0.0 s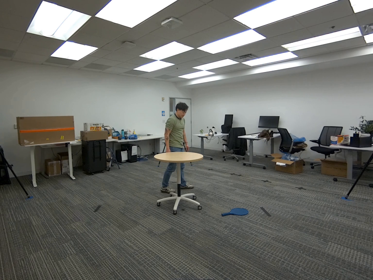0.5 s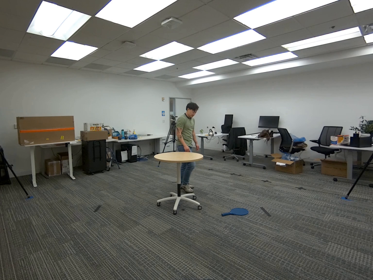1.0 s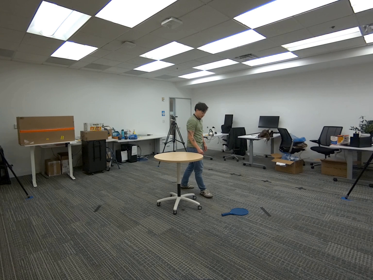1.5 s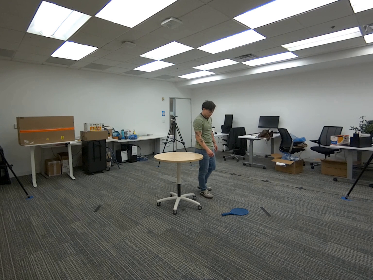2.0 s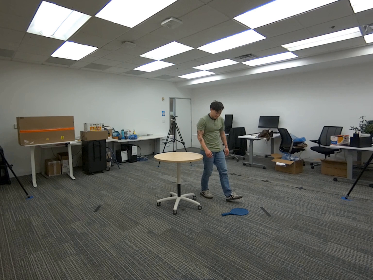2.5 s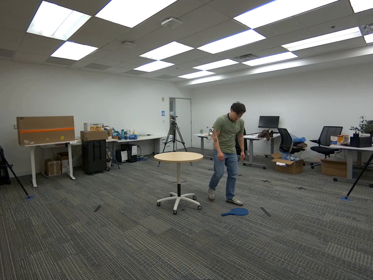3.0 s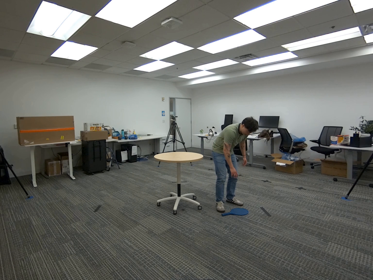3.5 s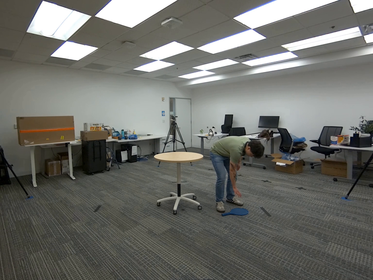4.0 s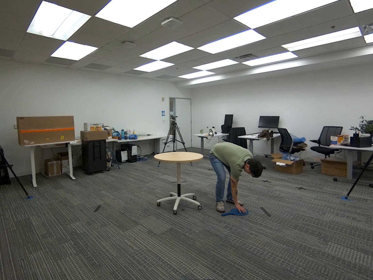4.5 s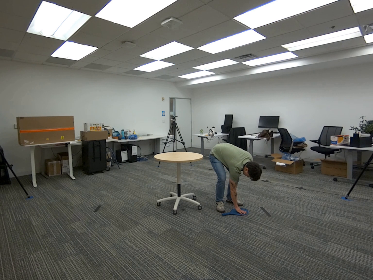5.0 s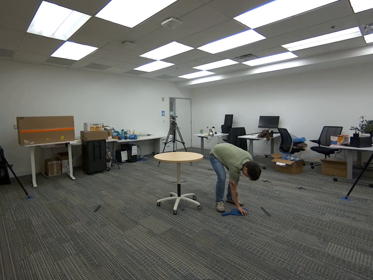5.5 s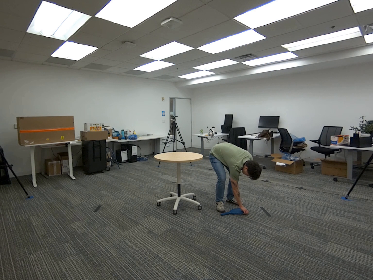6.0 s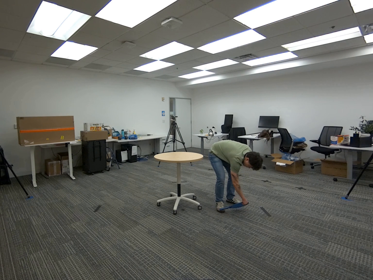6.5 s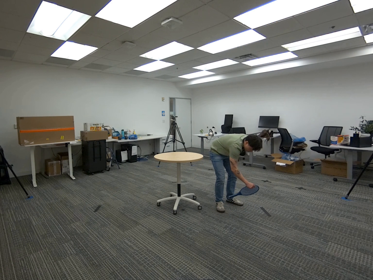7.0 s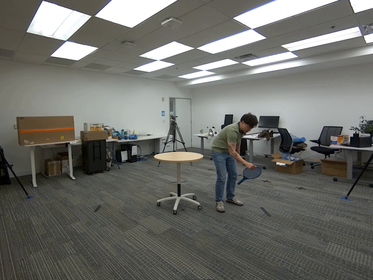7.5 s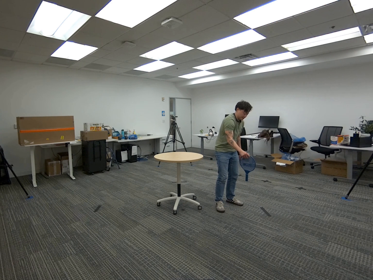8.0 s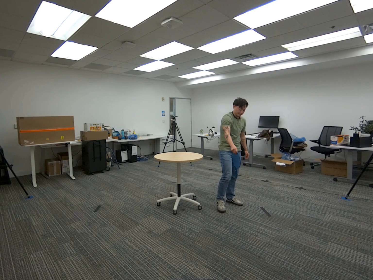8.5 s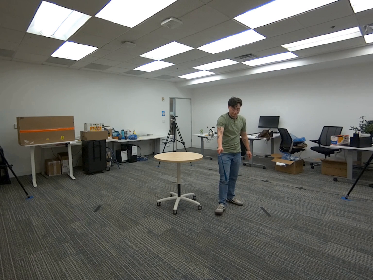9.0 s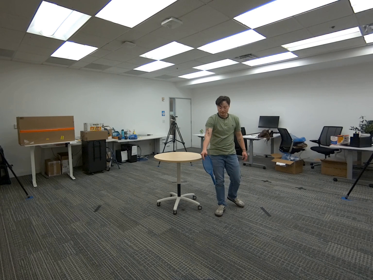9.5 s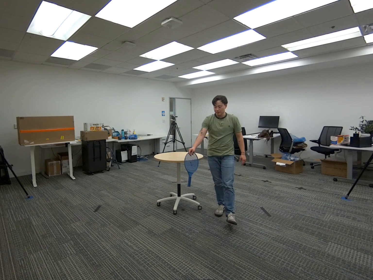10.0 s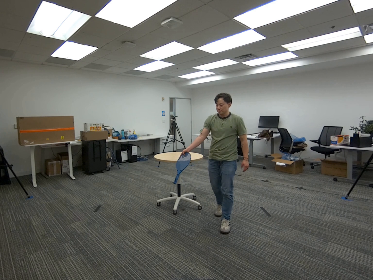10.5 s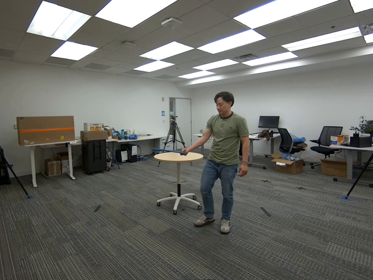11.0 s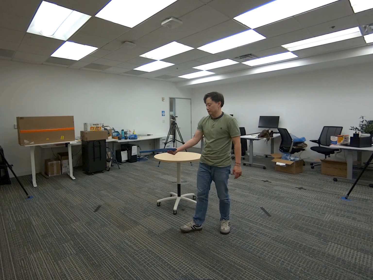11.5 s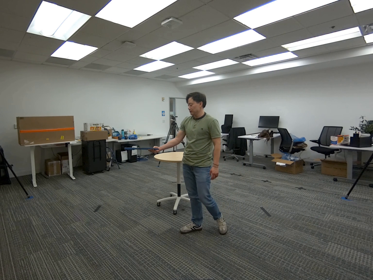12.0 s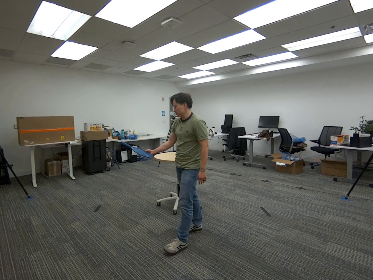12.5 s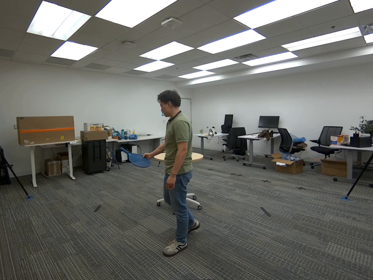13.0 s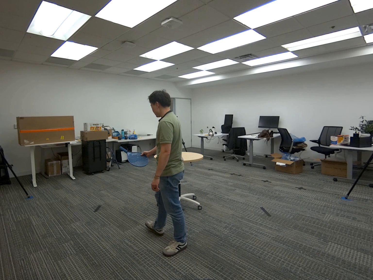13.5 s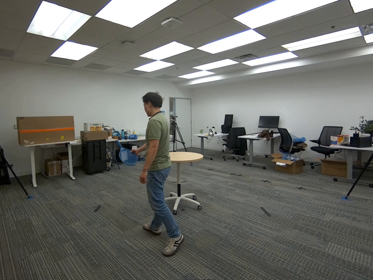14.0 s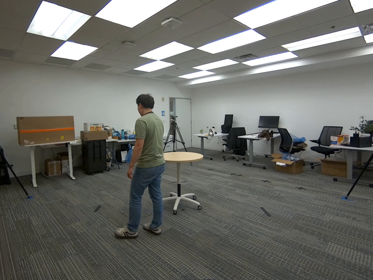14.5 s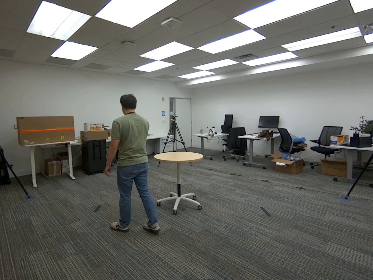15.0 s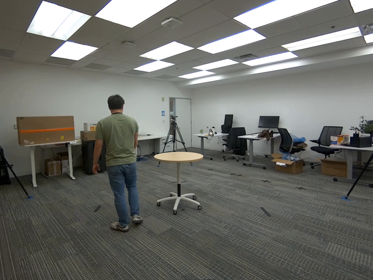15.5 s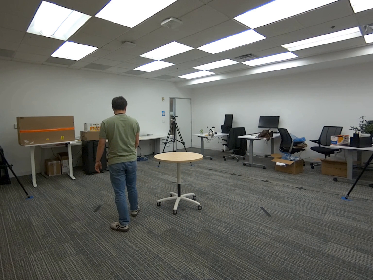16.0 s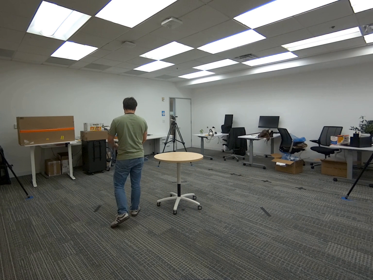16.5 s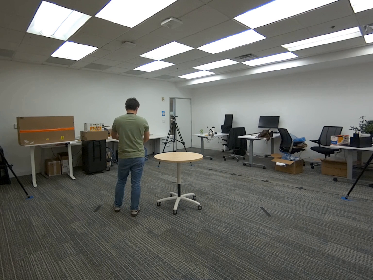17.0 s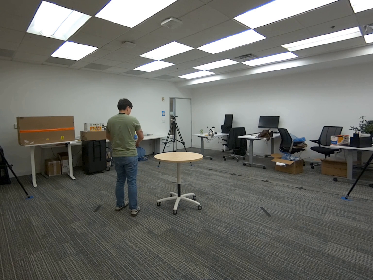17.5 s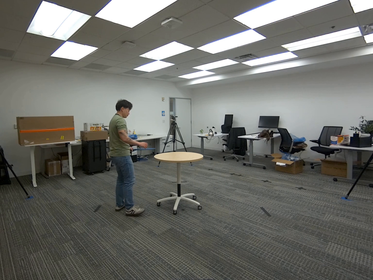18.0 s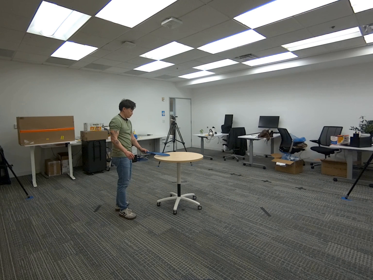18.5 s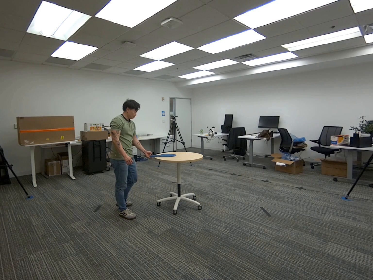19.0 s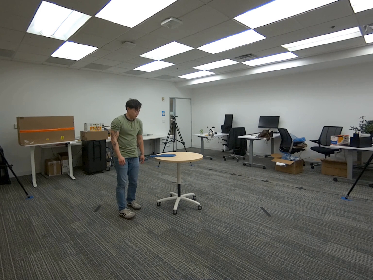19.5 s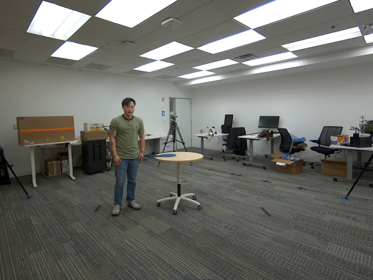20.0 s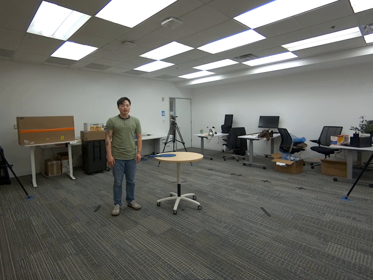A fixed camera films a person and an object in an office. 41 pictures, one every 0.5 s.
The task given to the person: Walk to the tennis racket on the ground, pick it up with your right hand, handover to your left hand, and place the racket on the round table.
